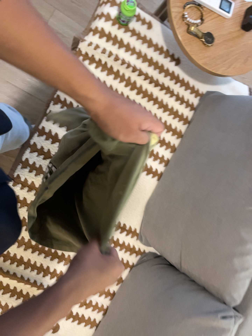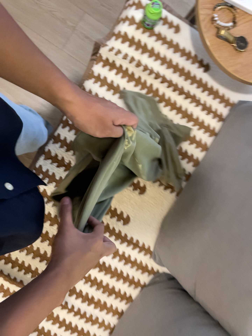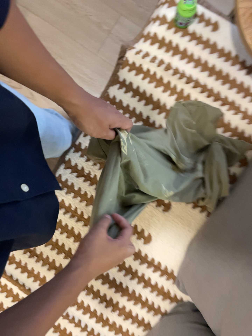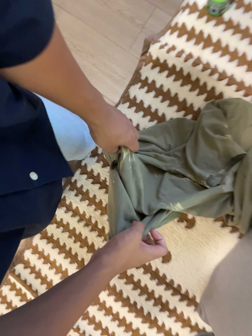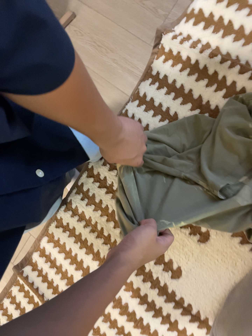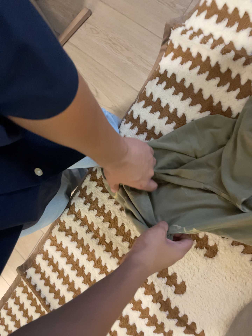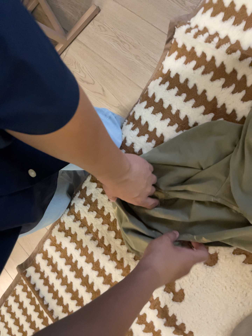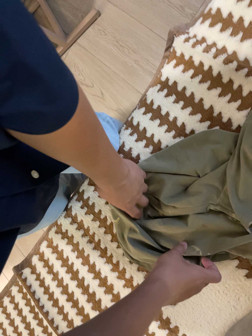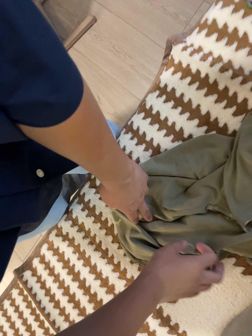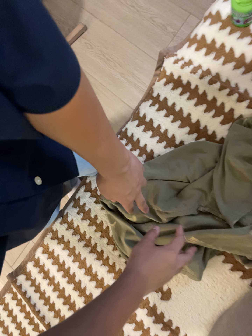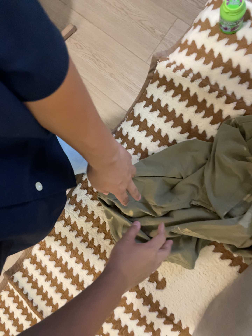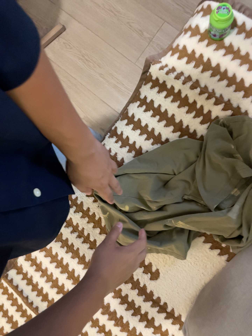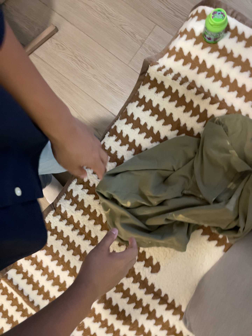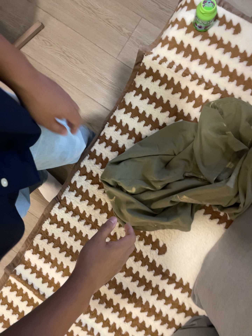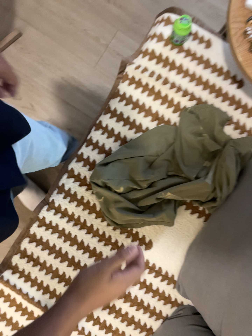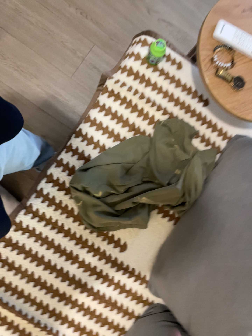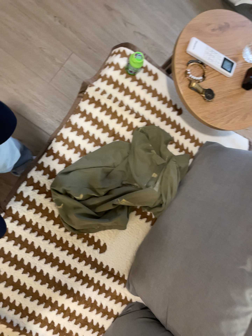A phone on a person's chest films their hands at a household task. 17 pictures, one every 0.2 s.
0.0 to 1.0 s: The camera pans to its left by about 40 degrees. It travels to its right and forward, about 40 cm. It rolls about its line of sight by about 10 degrees, and the scene rotates clockwise.
1.0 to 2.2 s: The camera pans to its right by about 10 degrees. It travels backward and to its left, about 14 cm, so what stands in front gets smaller.
2.2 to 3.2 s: The camera pans to its right by about 30 degrees. It travels to its left, backward and toward the bottom of its view, about 30 cm.
The film runs backward here.
